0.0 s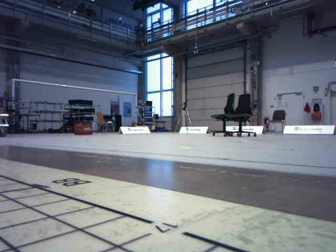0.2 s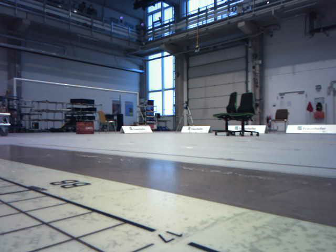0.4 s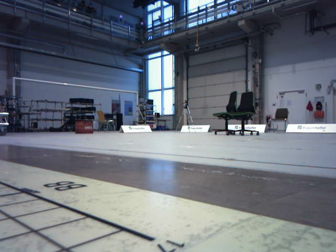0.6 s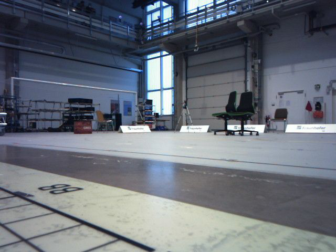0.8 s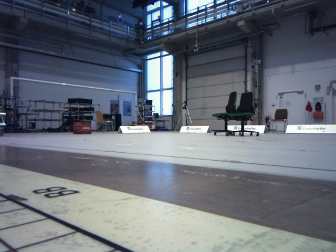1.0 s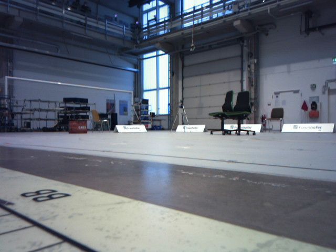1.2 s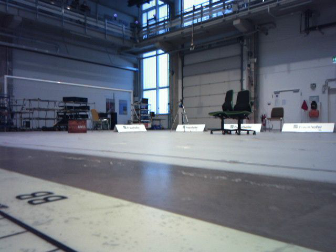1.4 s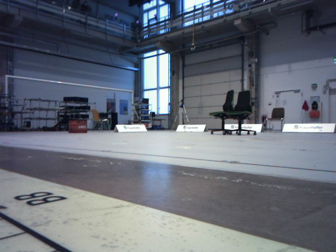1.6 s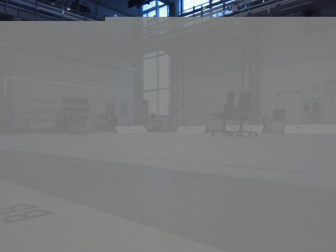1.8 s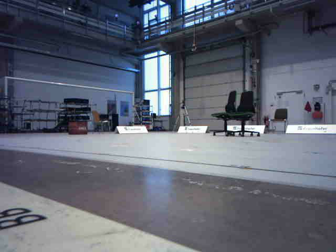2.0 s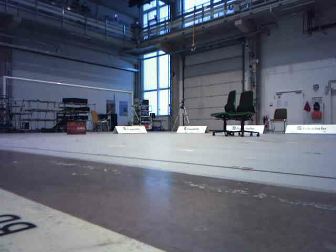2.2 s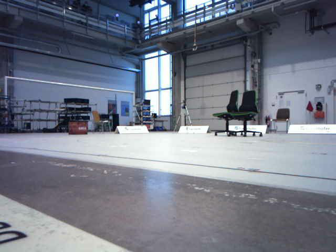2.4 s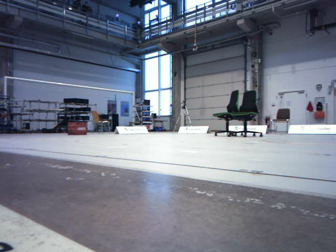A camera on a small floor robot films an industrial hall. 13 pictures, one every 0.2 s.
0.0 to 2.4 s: The camera travels forward, about 0.5 m, so what stands in front looms larger.
The film runs forward here.
